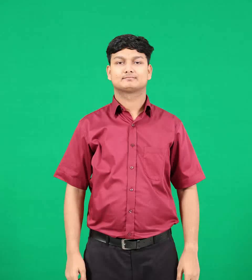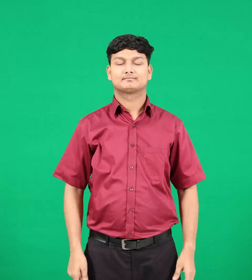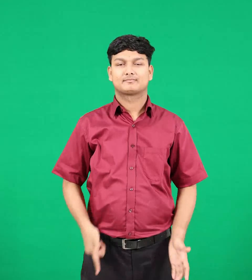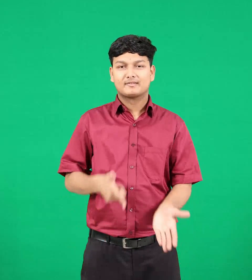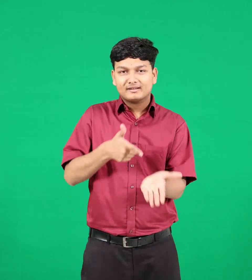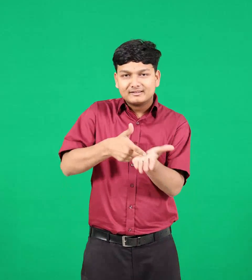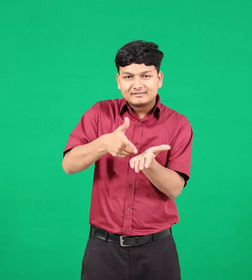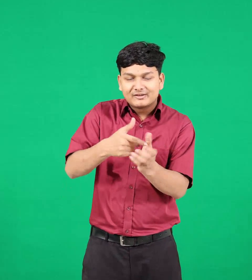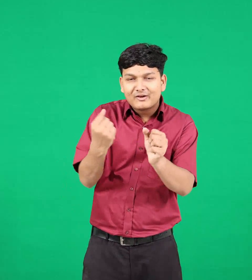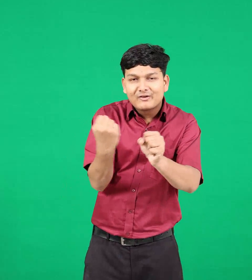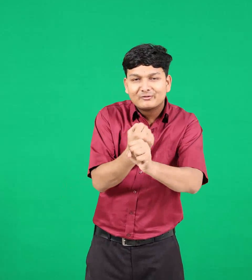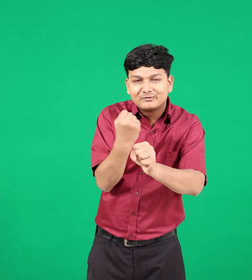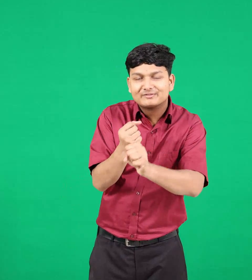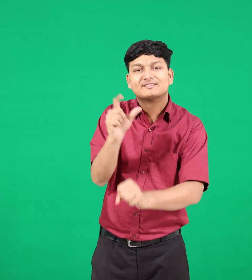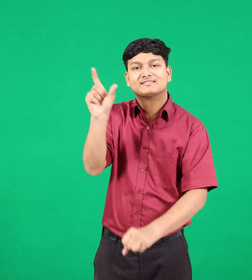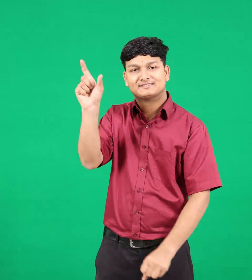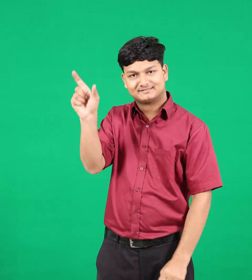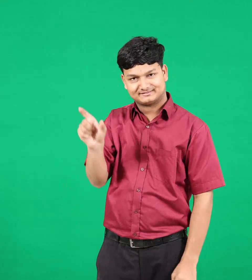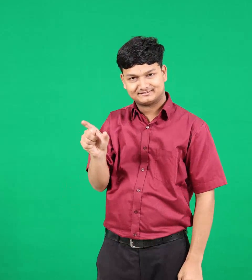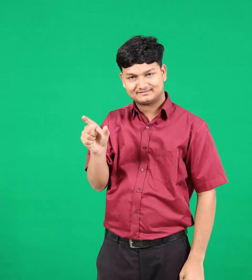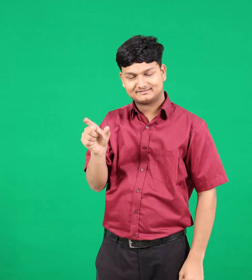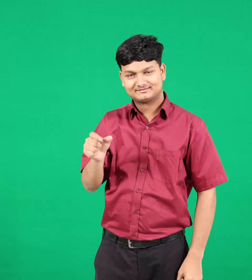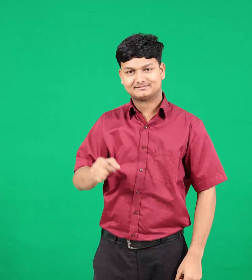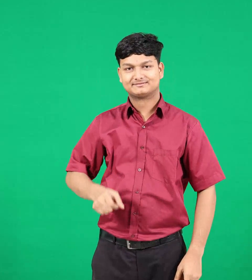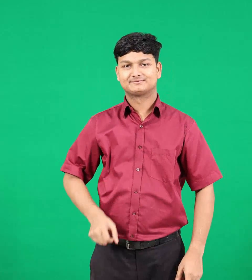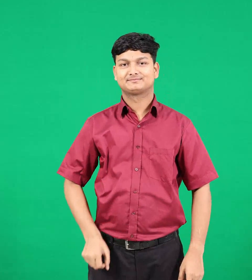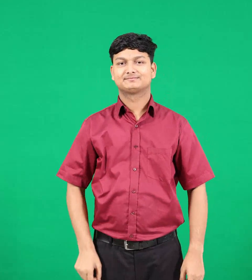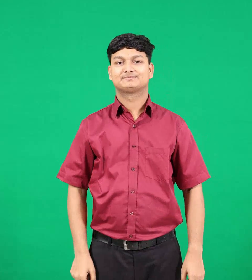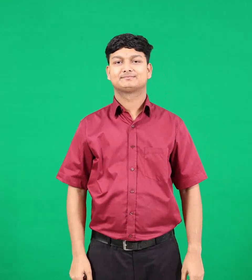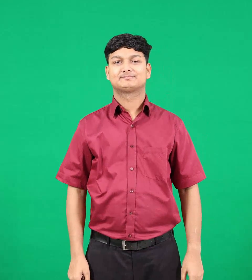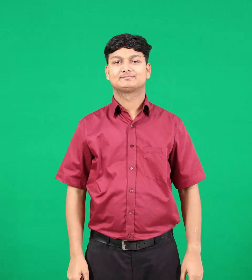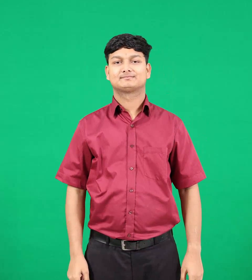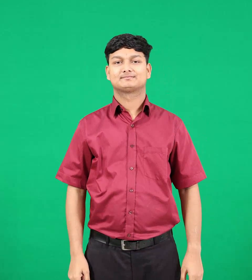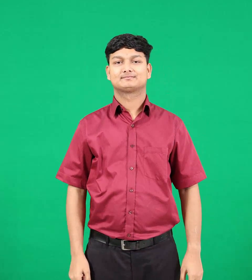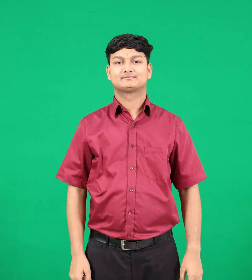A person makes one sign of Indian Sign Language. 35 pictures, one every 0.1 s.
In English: farmer
